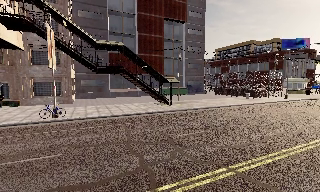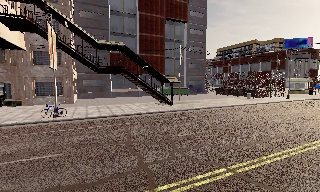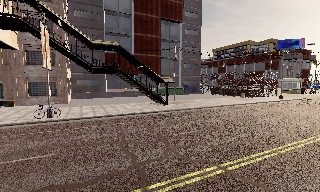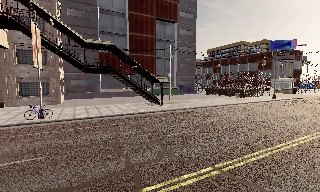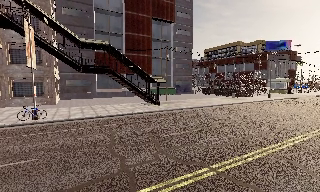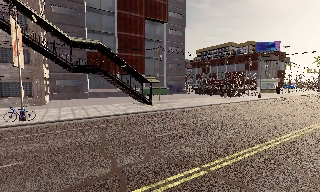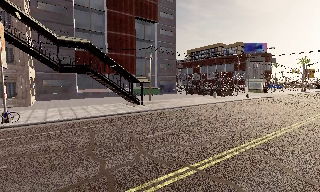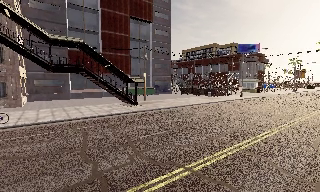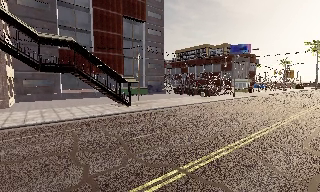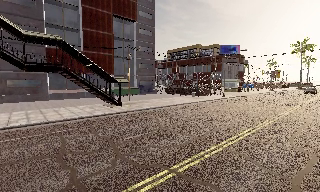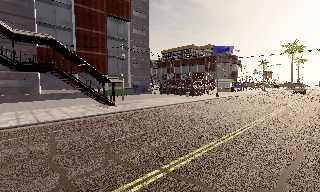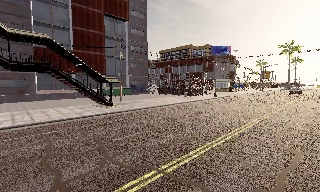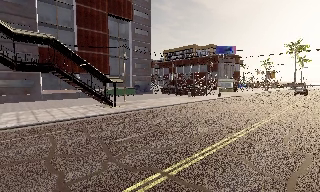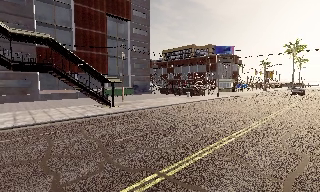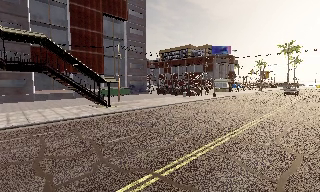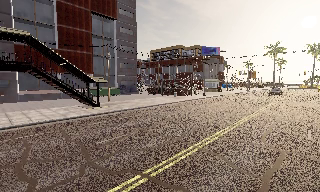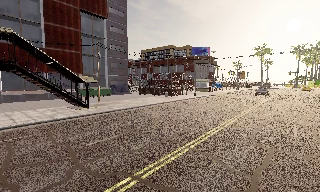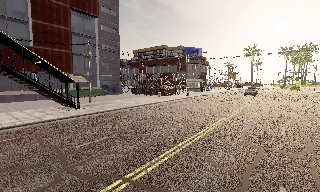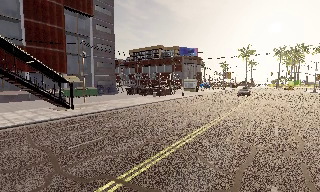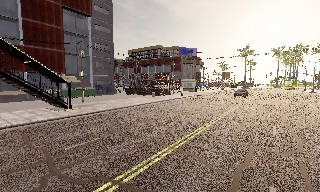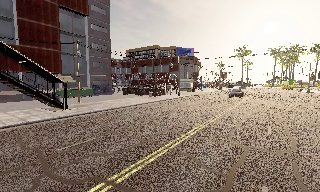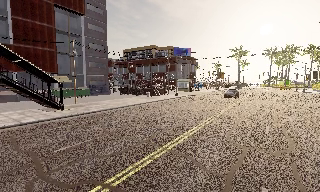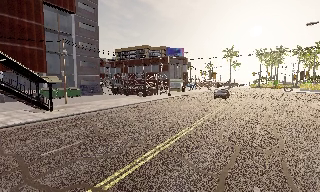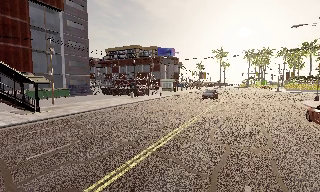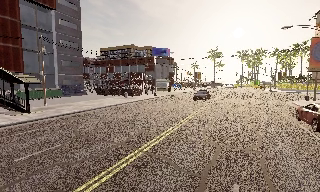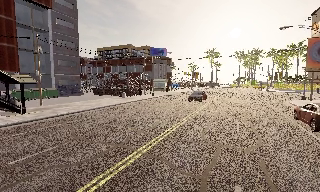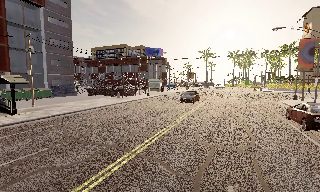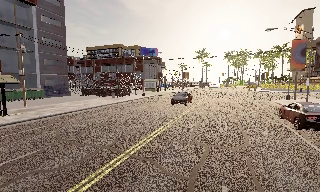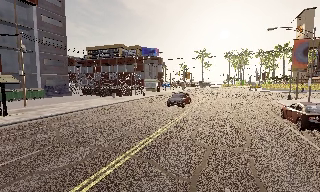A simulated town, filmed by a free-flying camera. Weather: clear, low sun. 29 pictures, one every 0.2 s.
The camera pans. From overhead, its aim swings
clockwise.
The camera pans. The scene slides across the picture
to the left.
0.0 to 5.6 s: The camera swings to its right by about 40 degrees, and the scene slides to the left. It travels forward and to its right, about 2 m.
The film runs forward here.
